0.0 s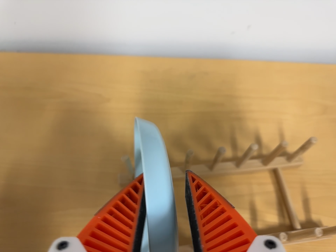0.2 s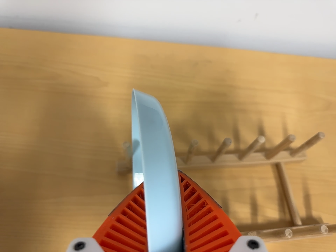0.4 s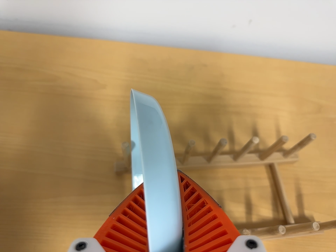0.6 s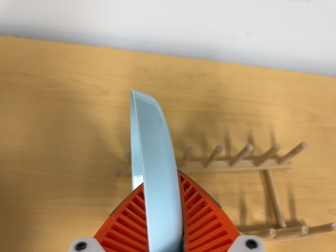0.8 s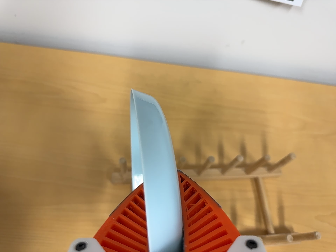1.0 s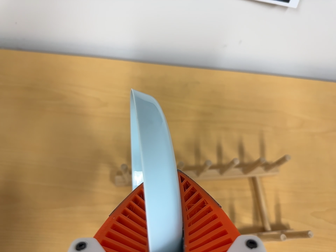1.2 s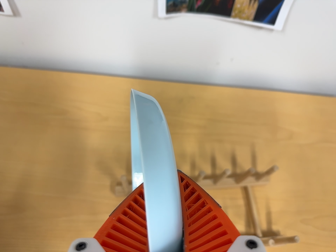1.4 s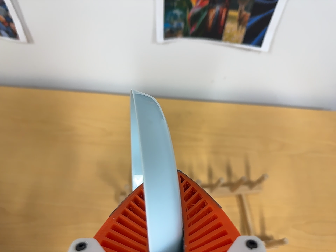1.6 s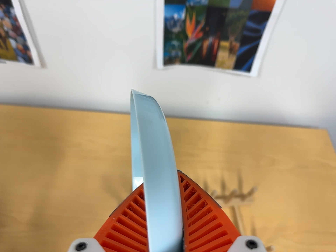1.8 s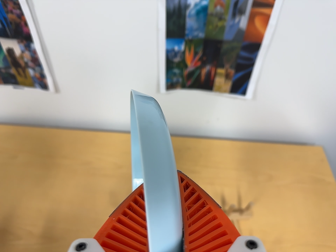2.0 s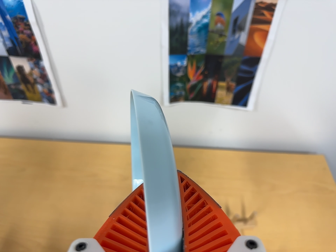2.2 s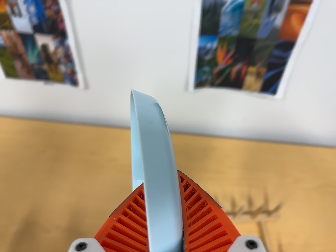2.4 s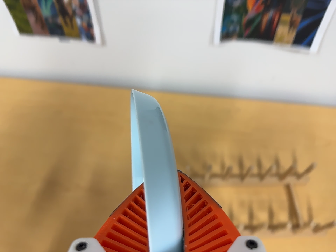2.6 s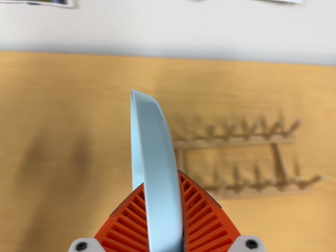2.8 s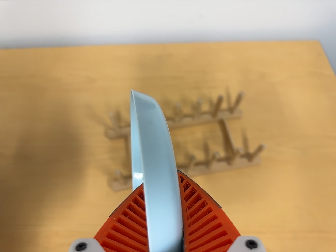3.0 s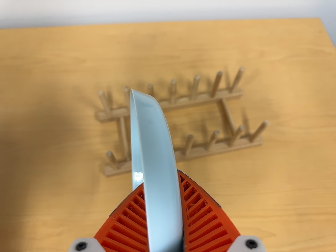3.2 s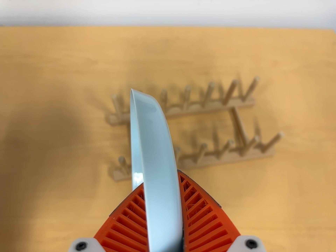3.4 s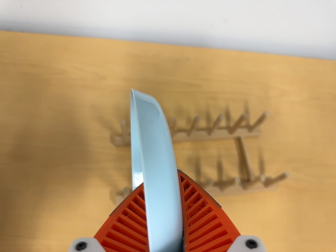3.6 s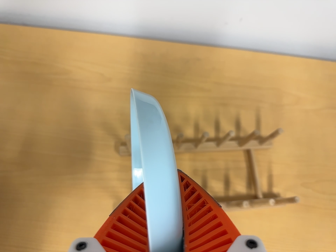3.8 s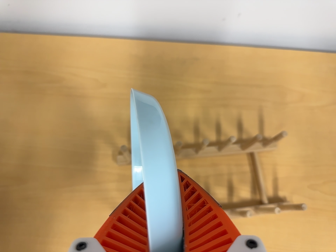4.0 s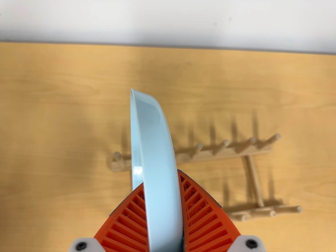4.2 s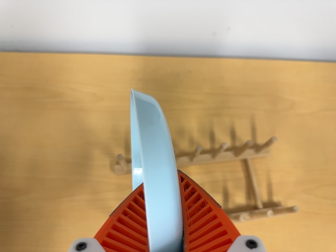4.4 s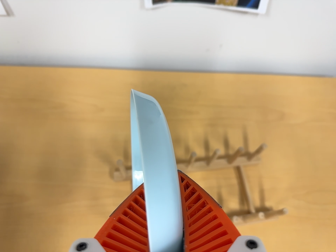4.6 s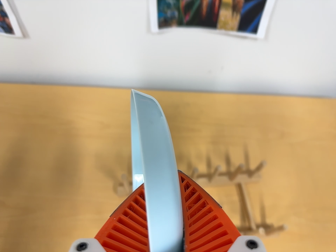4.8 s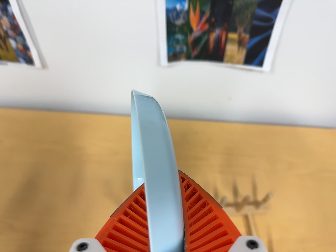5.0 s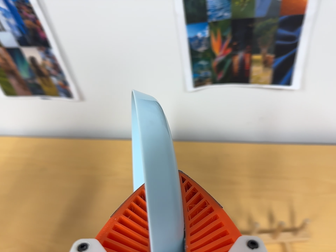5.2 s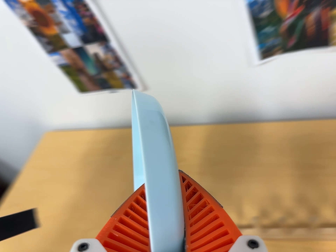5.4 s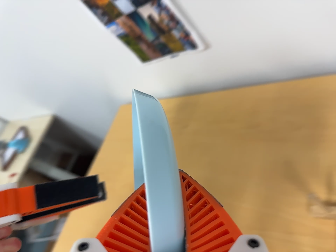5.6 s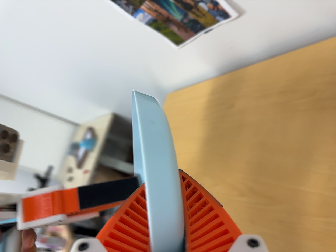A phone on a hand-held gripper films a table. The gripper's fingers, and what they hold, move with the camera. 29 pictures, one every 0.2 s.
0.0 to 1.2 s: The camera travels backward and toward the top of its view, about 8 cm, so what stands in front gets smaller.
1.2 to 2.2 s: The camera travels backward, about 14 cm, so what stands in front gets smaller. Its aim tips toward the top of its view by about 10 degrees, and the scene shifts downward.
2.2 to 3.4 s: The camera travels forward and toward the bottom of its view, about 14 cm, so what stands in front looms larger. Its aim tips toward the bottom of its view by about 10 degrees, and the scene shifts upward.
3.4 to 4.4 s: The camera travels toward the top of its view, about 7 cm, so close, fixed things drift downward.
4.4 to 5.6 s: The camera pans to its left by about 60 degrees. It travels to its right and forward, about 14 cm. It rolls about its line of sight by about 15 degrees, and the scene rotates counterclockwise.
The film runs backward here.
